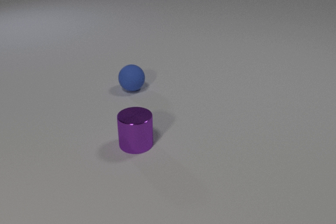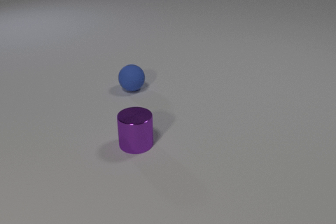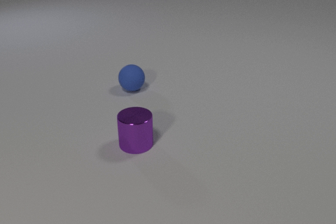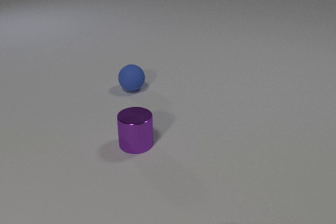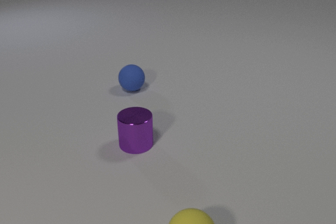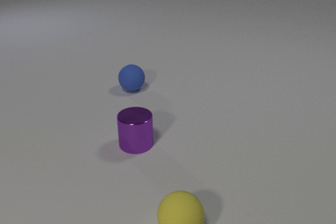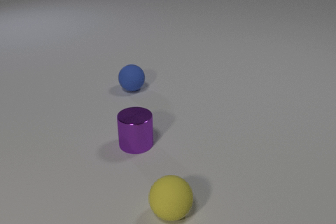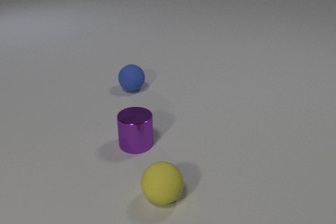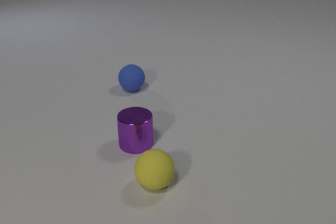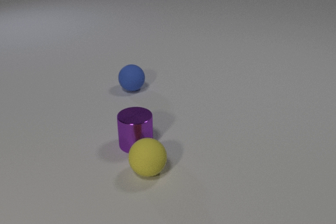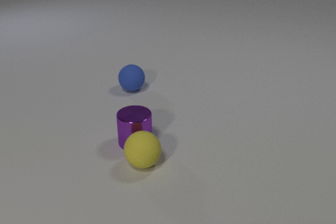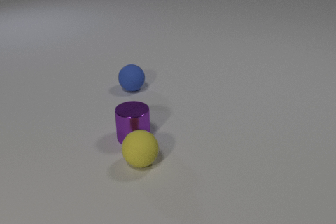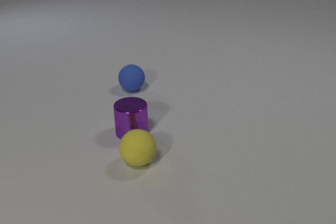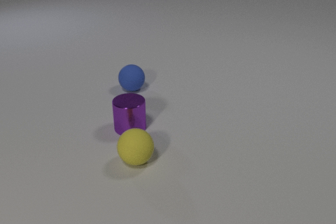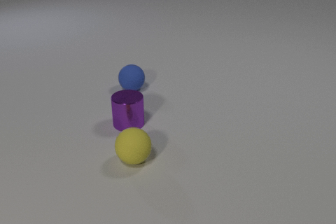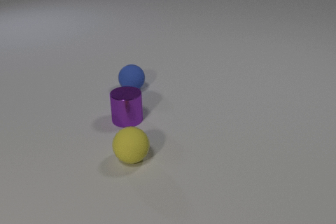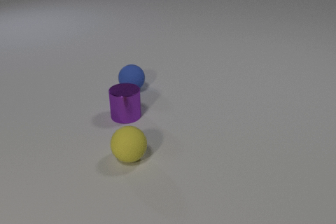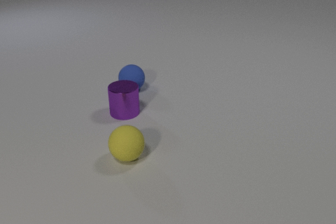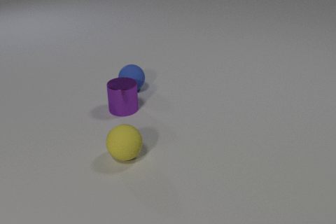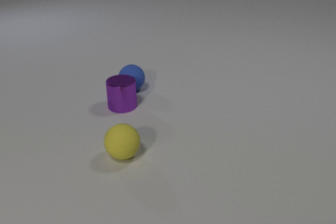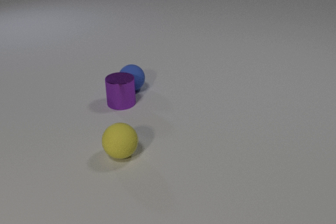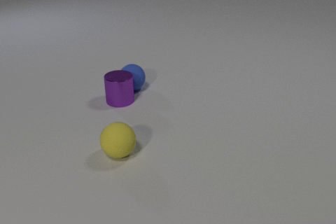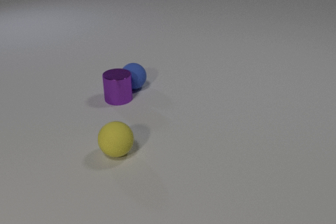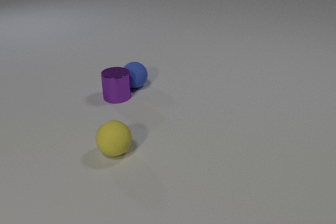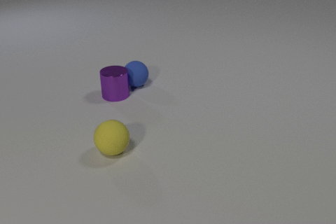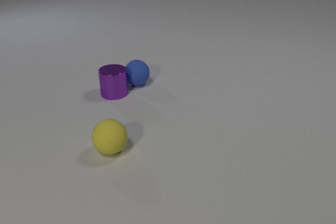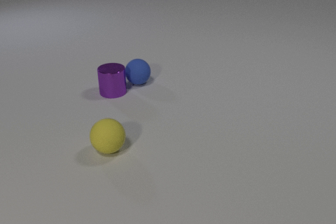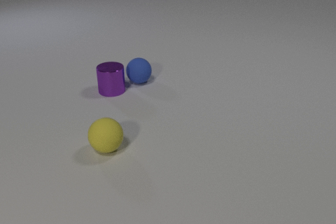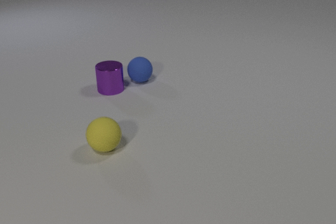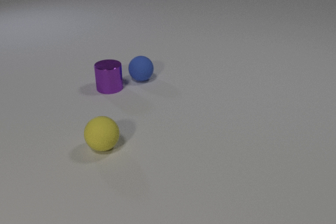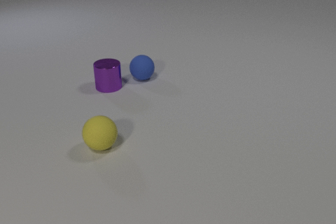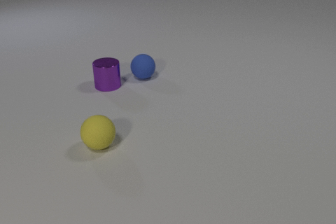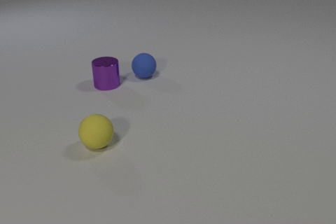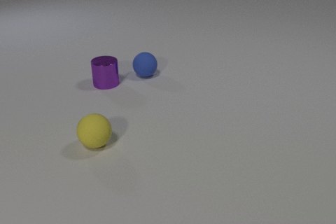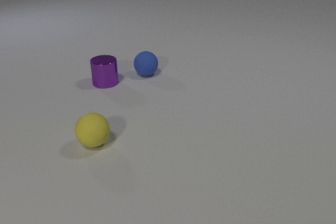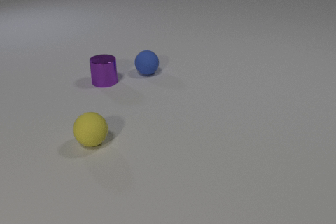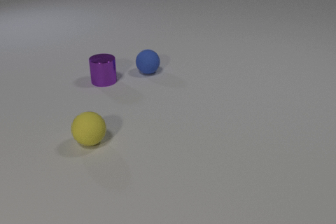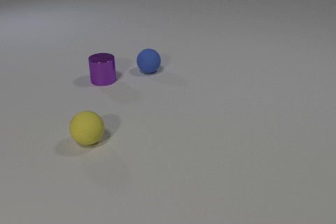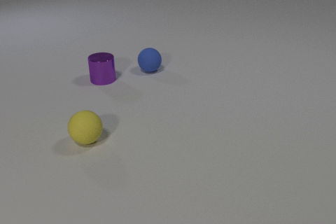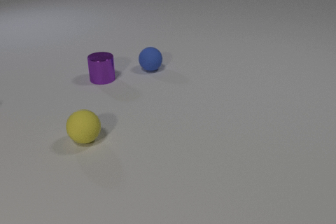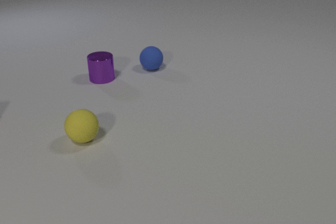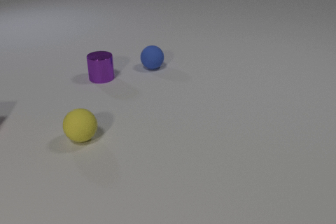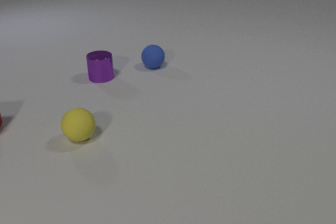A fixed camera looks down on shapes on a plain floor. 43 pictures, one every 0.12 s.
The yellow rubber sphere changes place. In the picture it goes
away from the camera.
The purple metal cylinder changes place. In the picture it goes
away from the camera.
0.00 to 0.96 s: The yellow rubber sphere comes in at the bottom edge, rolls away from the camera and to the left.
0.96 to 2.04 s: The yellow rubber sphere rolls away from the camera and to the left. The purple metal cylinder slides away from the camera. The yellow rubber sphere and the purple metal cylinder collide.
2.04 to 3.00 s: The yellow rubber sphere rolls to the left and away from the camera. The purple metal cylinder slides away from the camera. The blue rubber sphere rolls away from the camera. The purple metal cylinder and the blue rubber sphere collide.
3.00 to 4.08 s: The yellow rubber sphere rolls to the left and away from the camera. The purple metal cylinder slides away from the camera. The blue rubber sphere rolls away from the camera and to the right.
4.08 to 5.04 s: The yellow rubber sphere rolls to the left and away from the camera. The purple metal cylinder slides away from the camera. The red metal cube comes in at the left edge. The blue rubber sphere rolls away from the camera.
Are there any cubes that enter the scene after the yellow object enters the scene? yes.
How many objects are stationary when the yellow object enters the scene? 2.
How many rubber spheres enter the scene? 1.
